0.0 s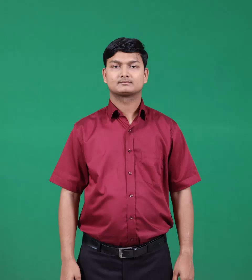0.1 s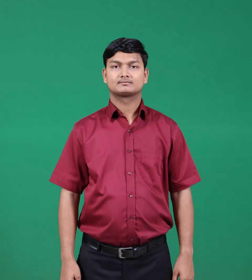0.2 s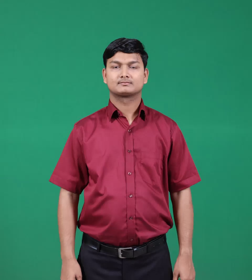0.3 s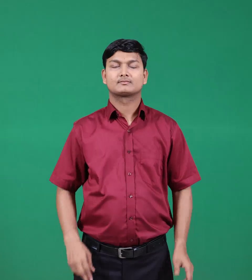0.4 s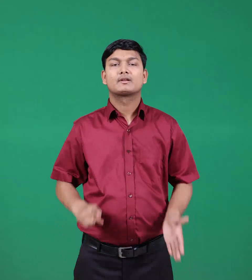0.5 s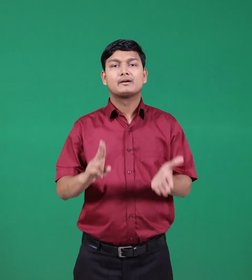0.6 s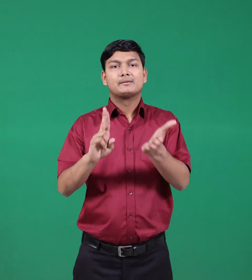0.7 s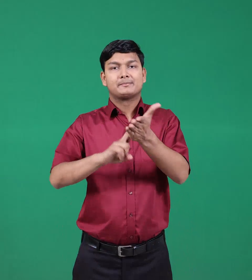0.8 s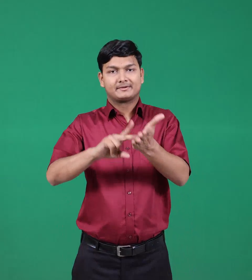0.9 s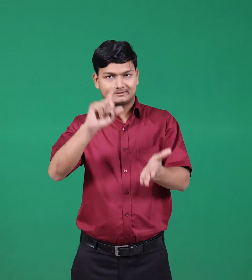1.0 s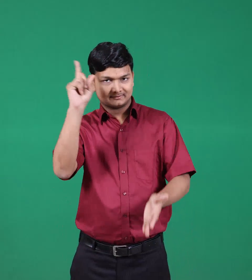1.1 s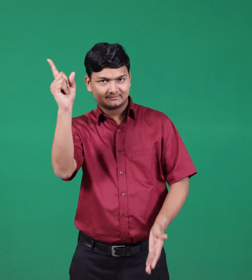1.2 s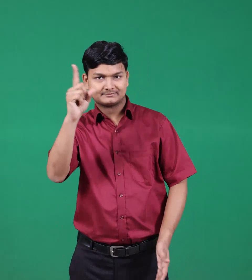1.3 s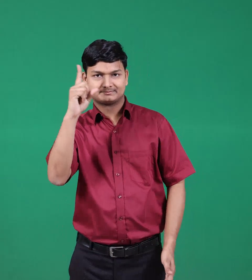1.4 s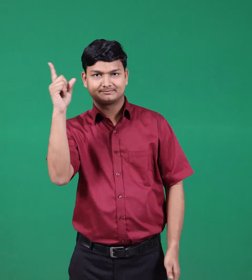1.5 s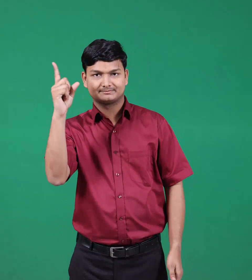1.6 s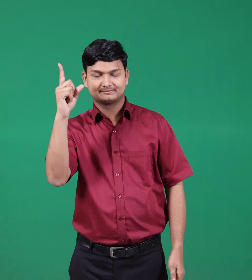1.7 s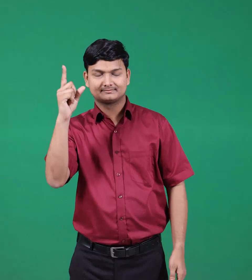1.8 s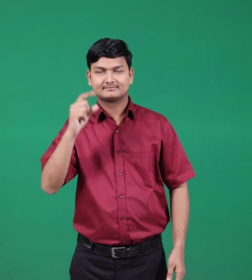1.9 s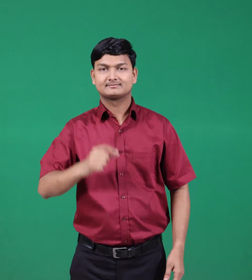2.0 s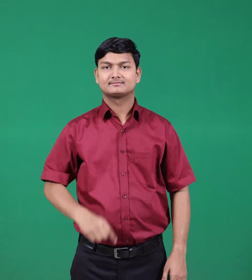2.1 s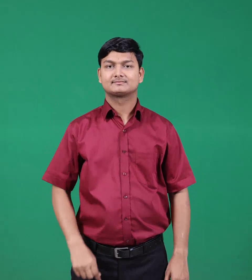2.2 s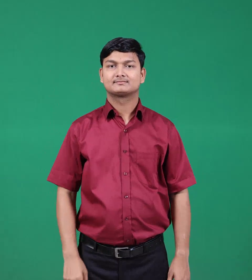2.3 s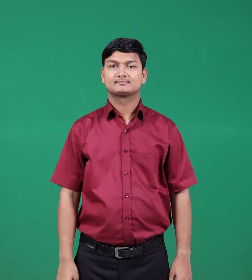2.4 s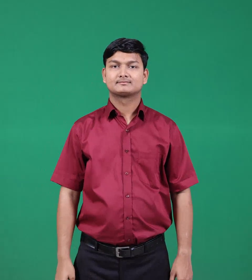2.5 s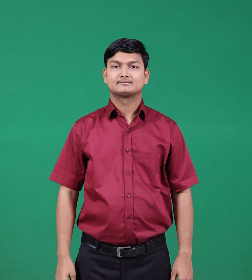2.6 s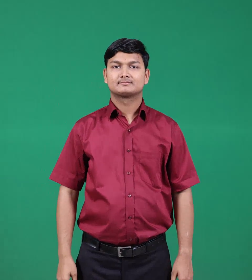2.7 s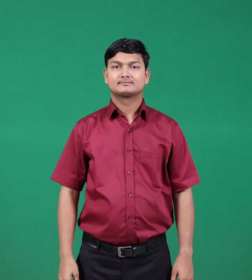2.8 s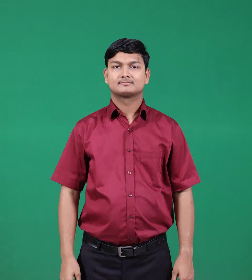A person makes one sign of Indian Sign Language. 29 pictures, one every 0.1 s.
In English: nation
